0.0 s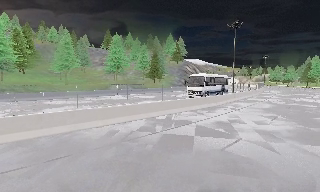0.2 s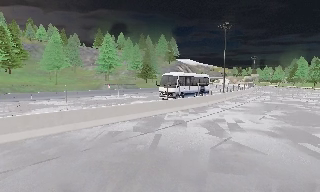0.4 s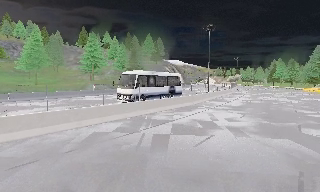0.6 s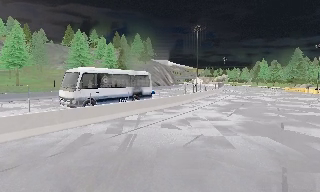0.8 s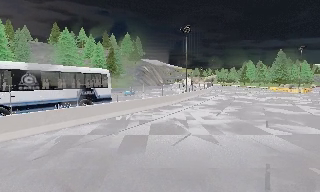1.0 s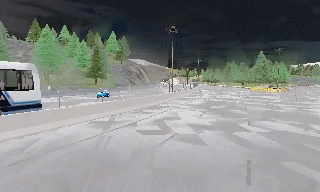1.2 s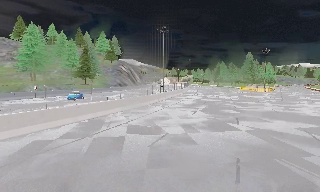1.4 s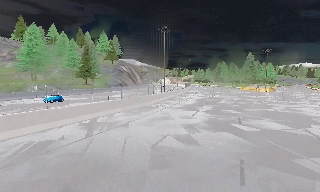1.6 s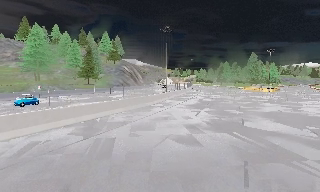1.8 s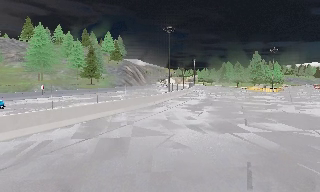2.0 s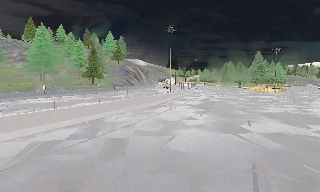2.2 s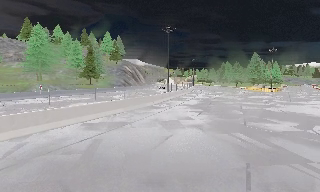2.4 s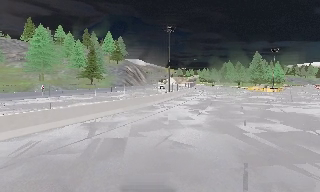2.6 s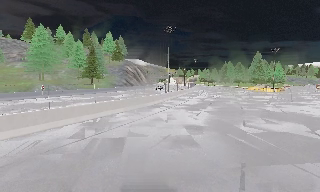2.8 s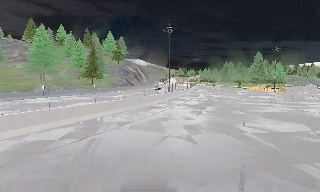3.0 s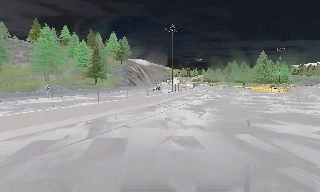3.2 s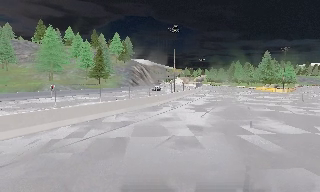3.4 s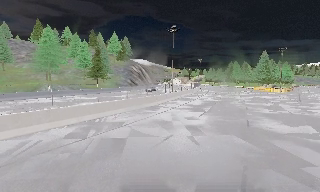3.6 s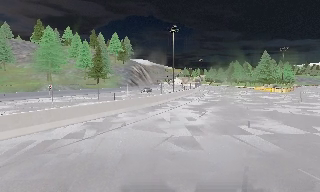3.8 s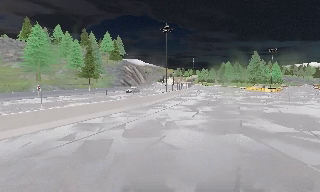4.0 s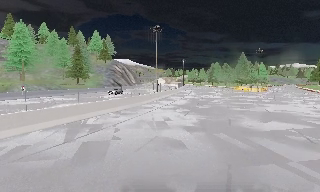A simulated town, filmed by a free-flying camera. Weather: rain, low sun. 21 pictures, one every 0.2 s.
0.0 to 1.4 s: The camera pans to its right, which is clockwise from overhead, by about 20 degrees.
1.4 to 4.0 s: The camera shifts only a little, or ends up much as it began.
The film runs forward here.
